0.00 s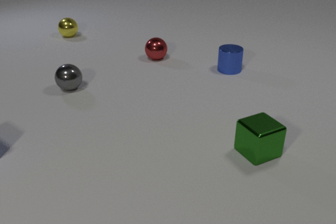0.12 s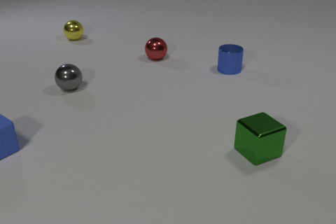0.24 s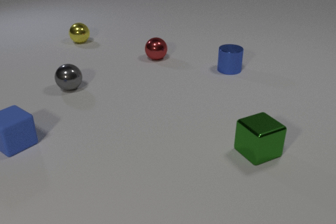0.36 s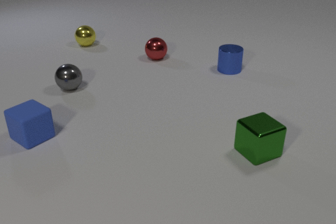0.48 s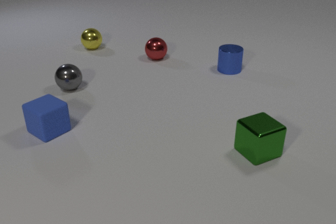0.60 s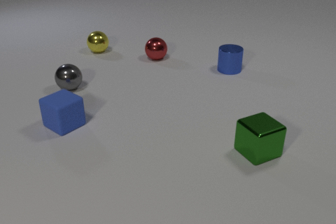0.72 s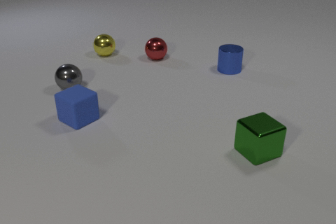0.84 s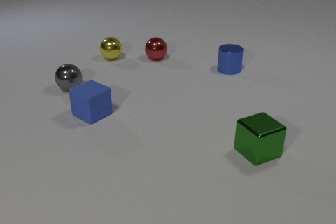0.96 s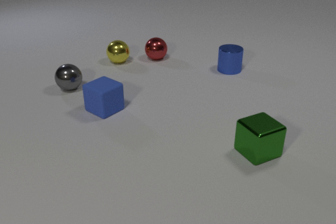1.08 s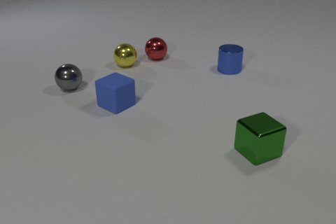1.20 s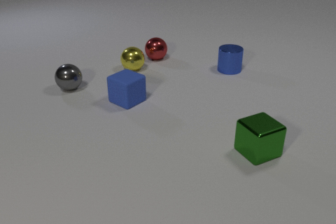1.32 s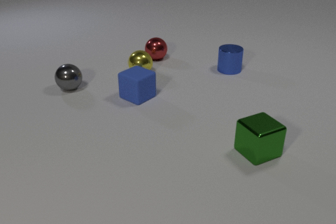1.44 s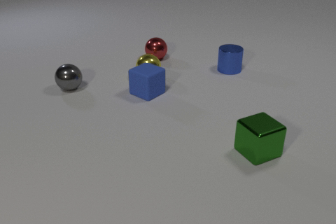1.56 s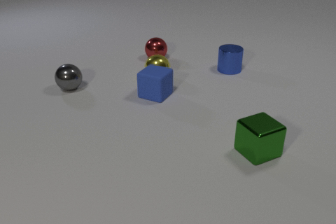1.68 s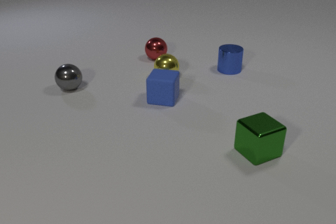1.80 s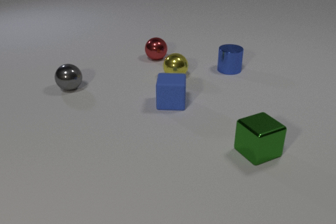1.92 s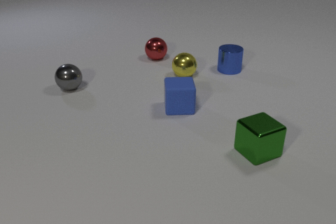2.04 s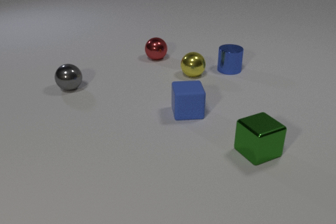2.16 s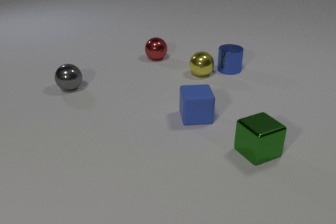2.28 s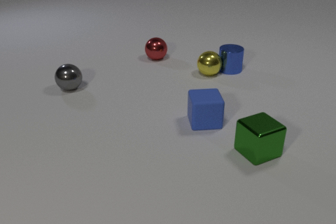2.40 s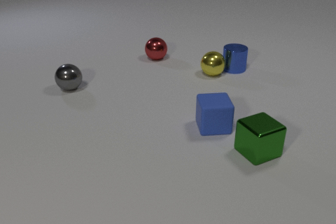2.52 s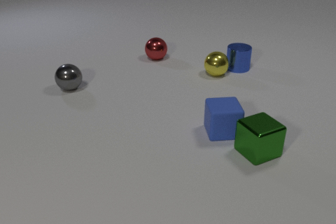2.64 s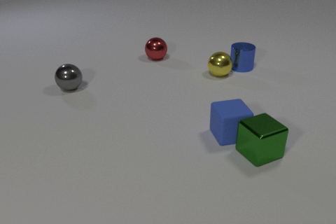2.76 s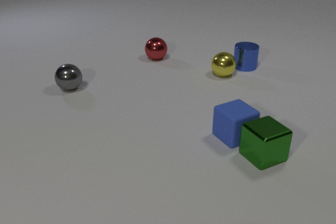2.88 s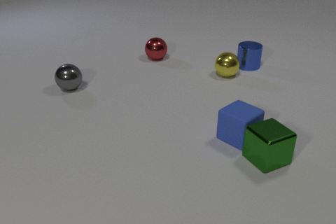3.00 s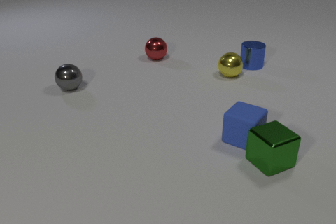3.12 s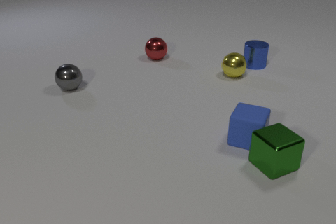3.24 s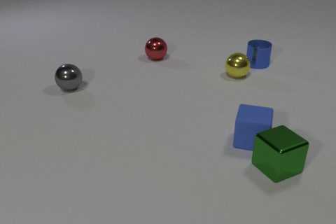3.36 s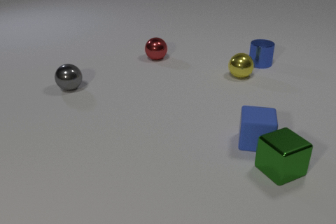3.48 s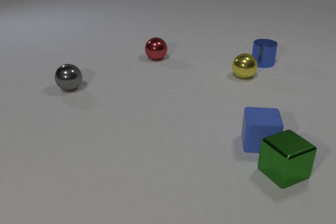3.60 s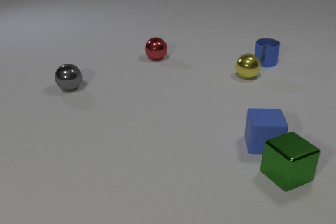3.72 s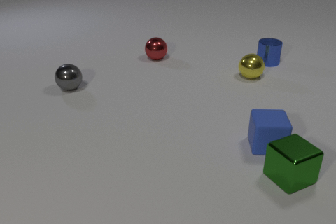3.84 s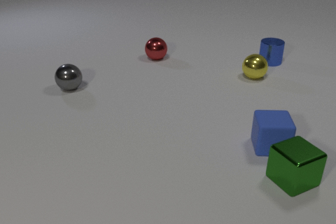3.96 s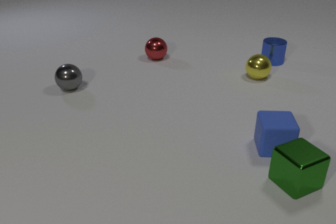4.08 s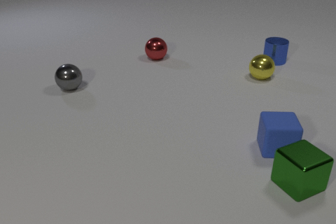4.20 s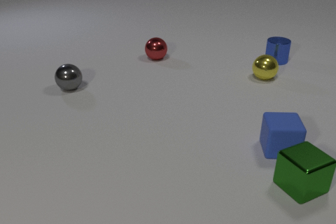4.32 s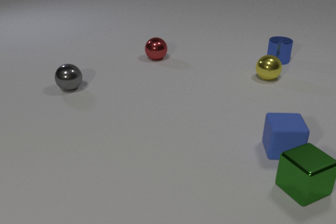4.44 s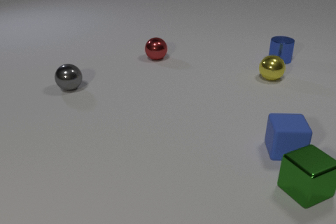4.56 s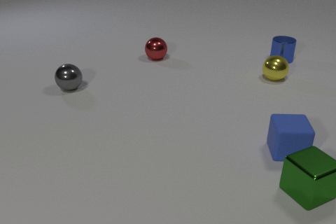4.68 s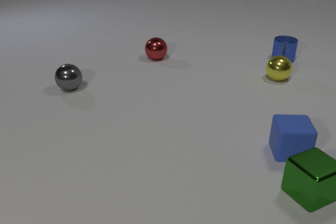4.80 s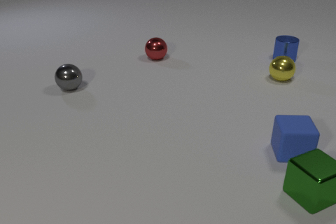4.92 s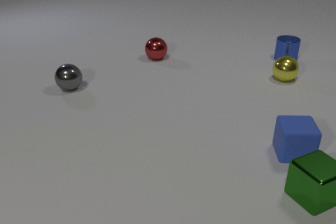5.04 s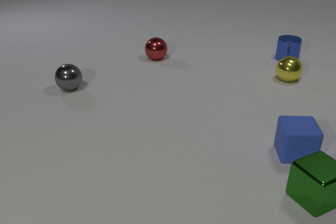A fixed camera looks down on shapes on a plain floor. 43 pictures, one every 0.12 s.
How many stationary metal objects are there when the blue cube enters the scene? 4.
What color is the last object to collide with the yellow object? blue.
How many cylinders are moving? 1.
0.00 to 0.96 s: The yellow metal sphere rolls toward the camera and to the right. The blue rubber cube comes in at the left edge, slides to the right and away from the camera.
0.96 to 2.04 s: The yellow metal sphere rolls to the right and toward the camera. The blue rubber cube slides to the right, spins so that its near face slides to the right, counterclockwise seen from above. The yellow metal sphere and the blue rubber cube collide.
2.04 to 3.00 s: The yellow metal sphere rolls to the right. The blue rubber cube slides to the right and toward the camera, spins so that its near face slides to the right, counterclockwise seen from above. The blue metal cylinder slides to the right and away from the camera. The green metal cube slides toward the camera and to the right. The yellow metal sphere and the blue metal cylinder collide. The blue rubber cube and the green metal cube collide.
3.00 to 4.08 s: The yellow metal sphere rolls to the right. The blue rubber cube slides to the right, spins so that its near face slides to the right, counterclockwise seen from above. The blue metal cylinder slides to the right and away from the camera. The green metal cube slides to the right and toward the camera.
4.08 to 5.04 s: The yellow metal sphere rolls to the right. The blue rubber cube slides to the right. The blue metal cylinder slides to the right and away from the camera. The green metal cube slides to the right and toward the camera.
